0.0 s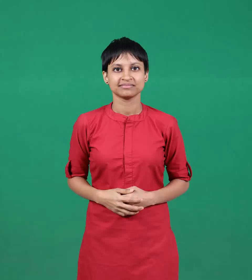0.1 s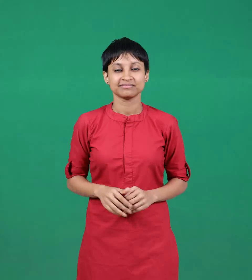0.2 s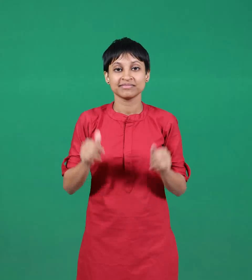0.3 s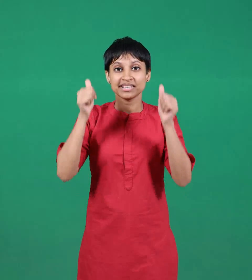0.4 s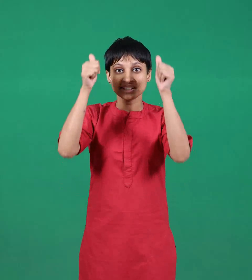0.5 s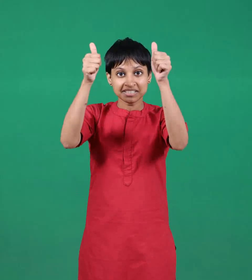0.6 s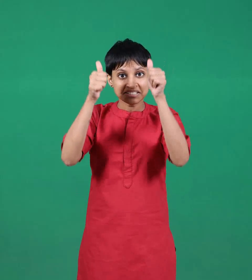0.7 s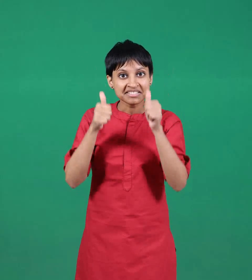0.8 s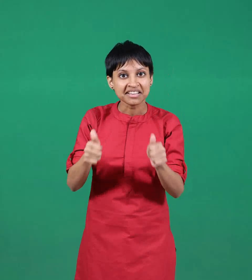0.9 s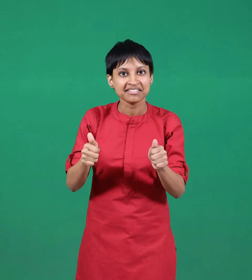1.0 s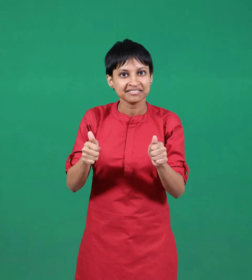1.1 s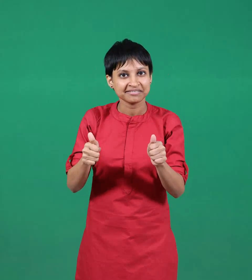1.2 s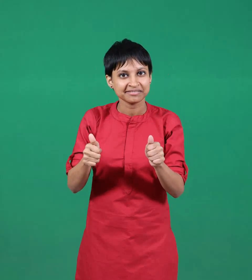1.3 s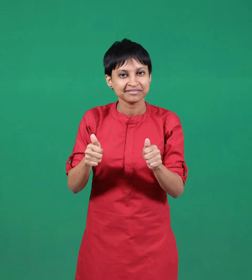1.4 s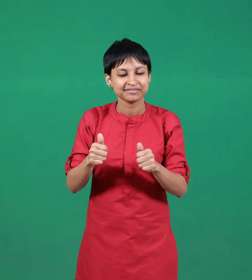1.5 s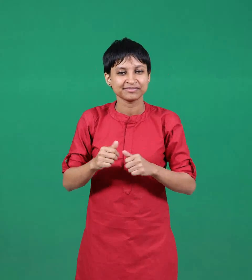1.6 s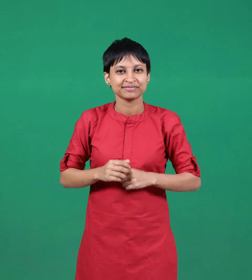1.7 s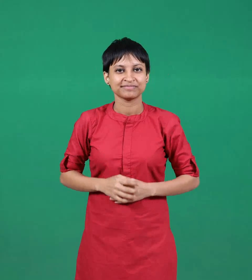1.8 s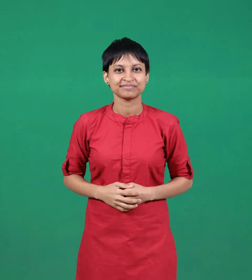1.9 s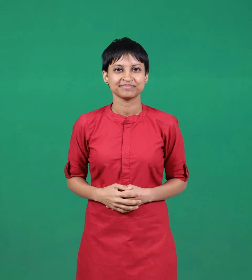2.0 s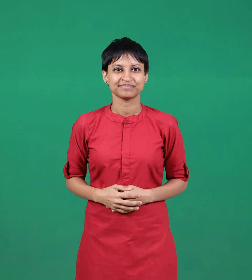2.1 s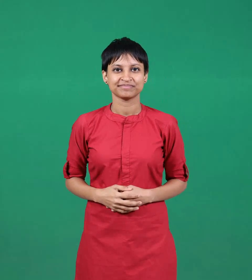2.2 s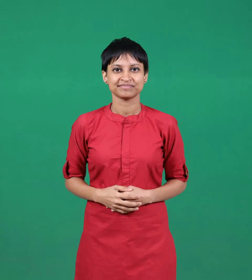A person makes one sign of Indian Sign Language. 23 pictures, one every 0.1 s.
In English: result
